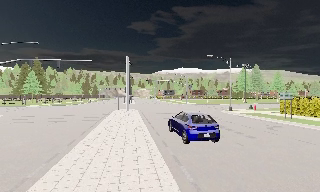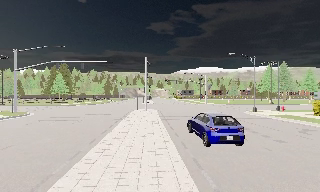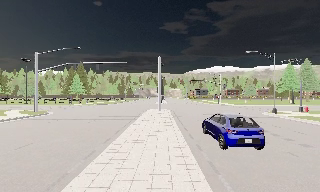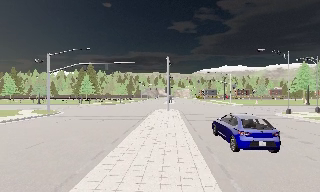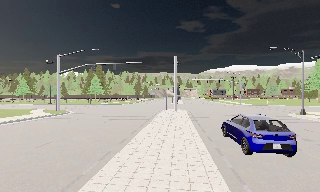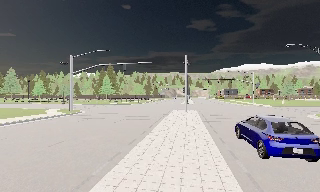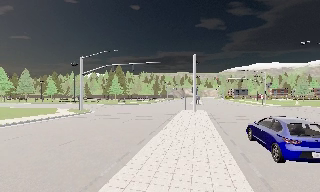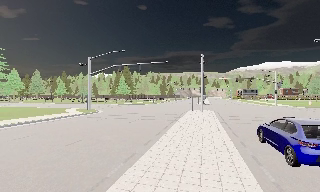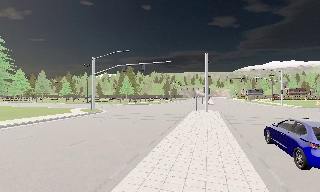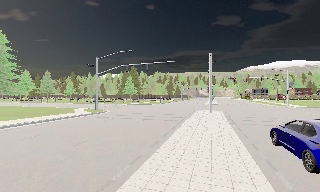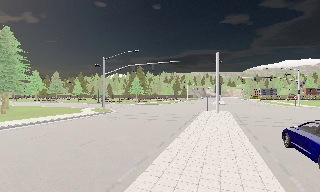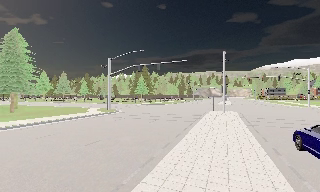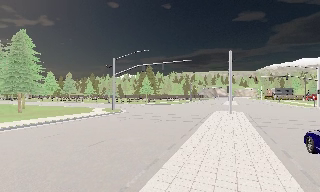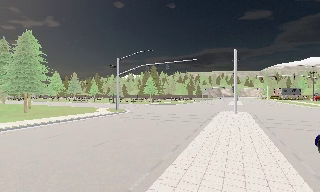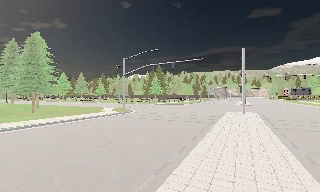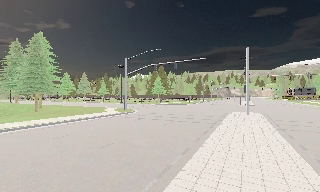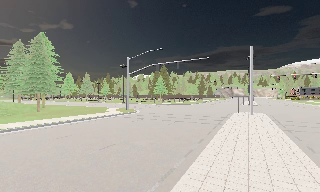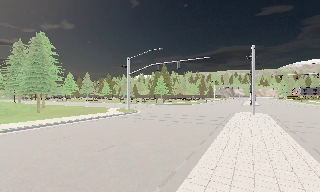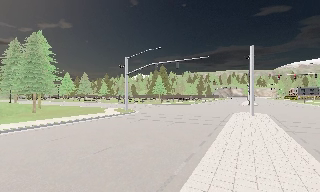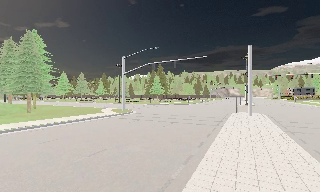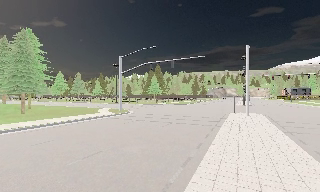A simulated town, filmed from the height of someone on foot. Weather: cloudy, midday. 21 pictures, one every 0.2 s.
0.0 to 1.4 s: The camera swings to its left by about 25 degrees, and the scene slides to the right. It travels forward, about 1 m, so what stands in front looms larger.
1.4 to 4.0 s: The camera swings to its left by about 10 degrees, and the scene slides to the right. It travels forward, about 2.5 m, so what stands in front looms larger.
The film runs forward here.
